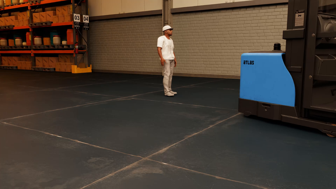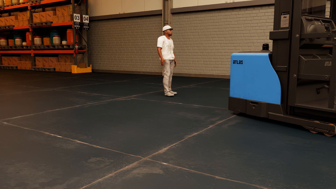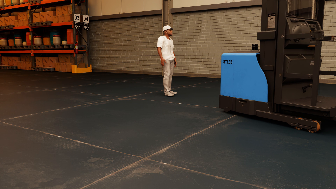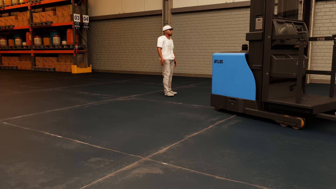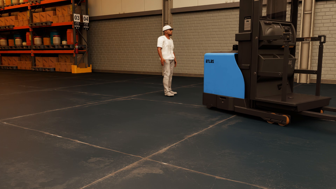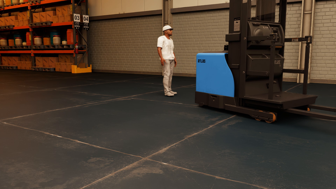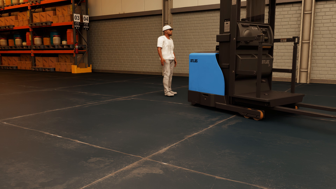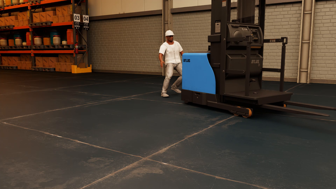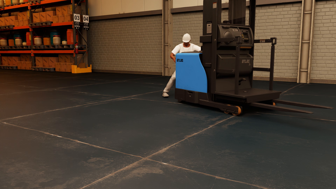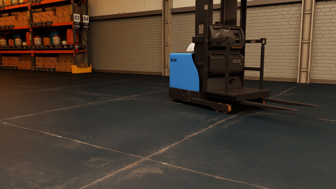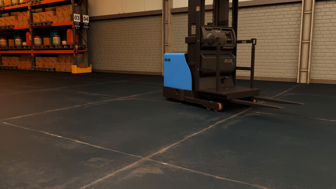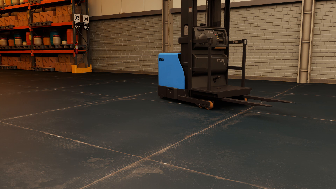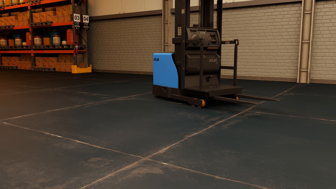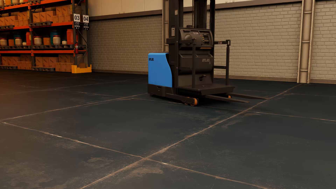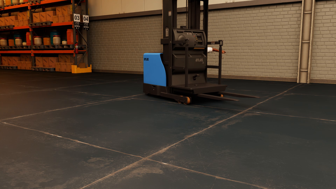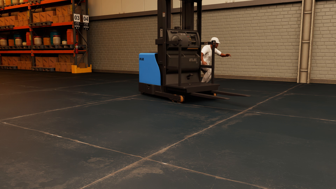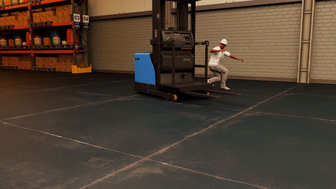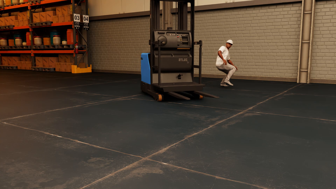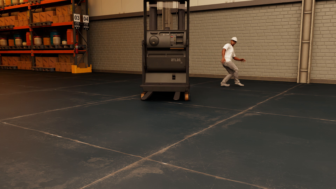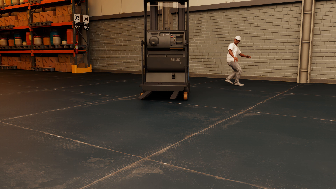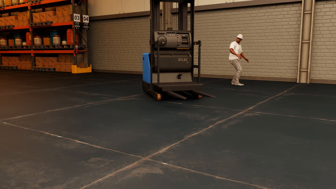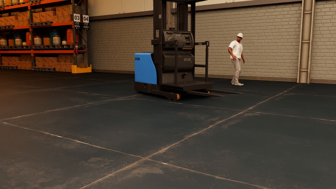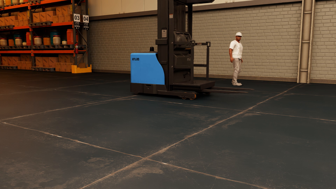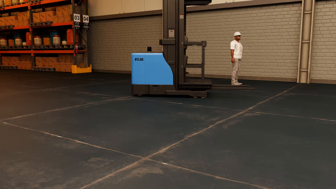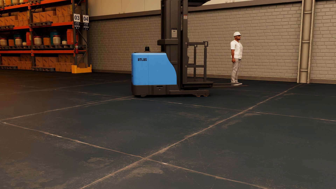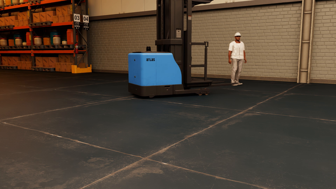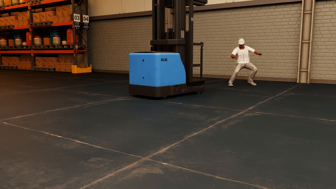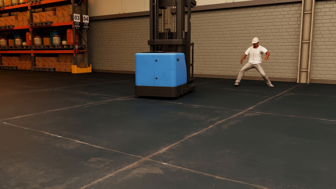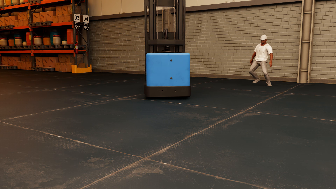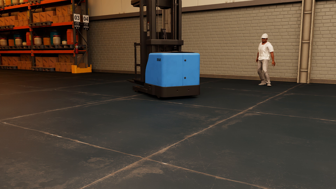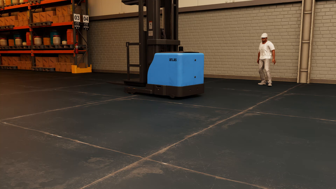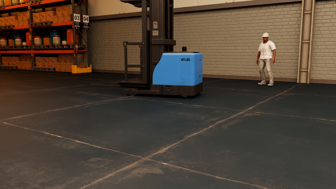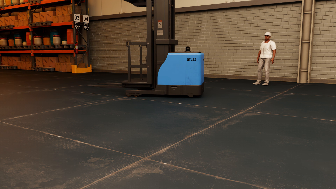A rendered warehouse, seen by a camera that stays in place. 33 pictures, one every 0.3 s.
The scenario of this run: Near miss between a forklift and a person.
